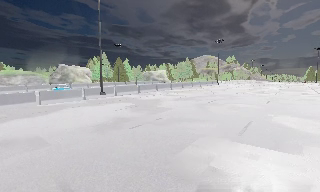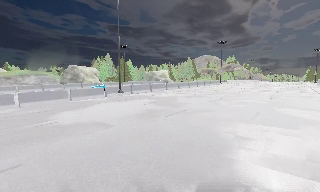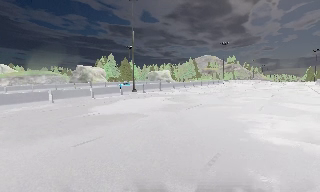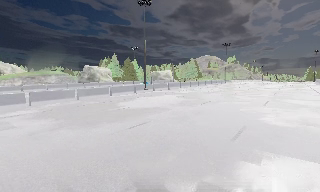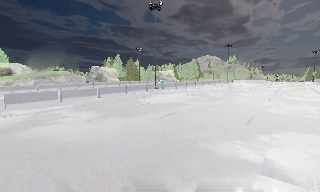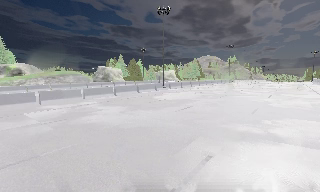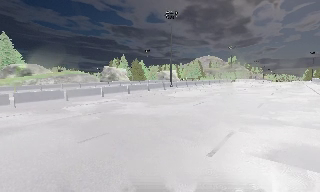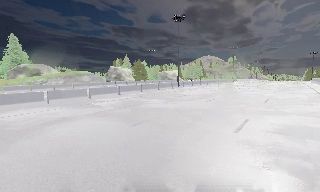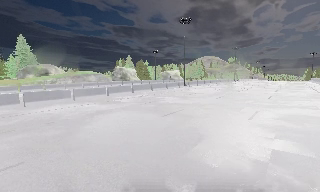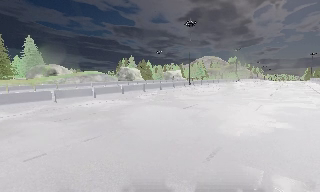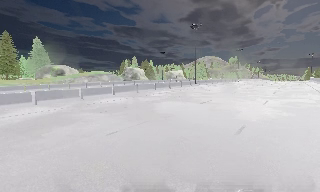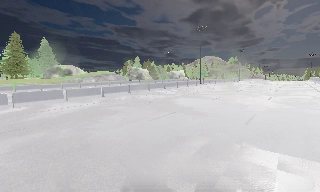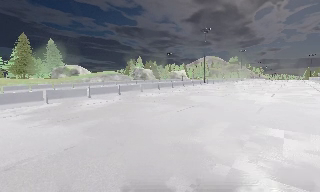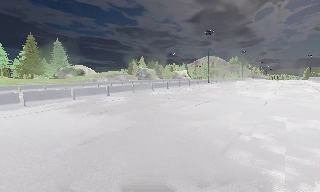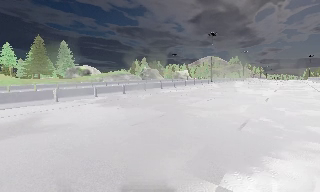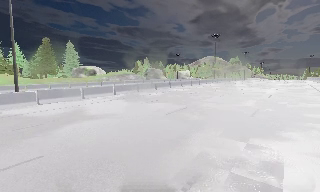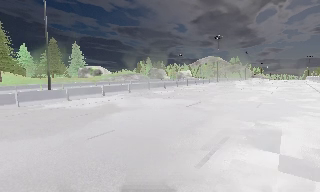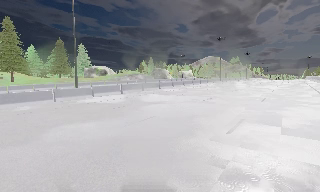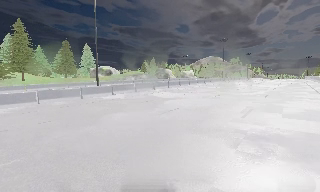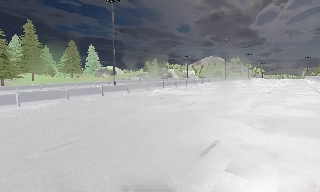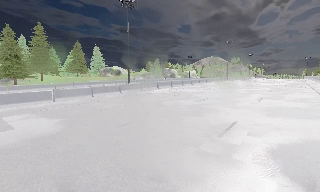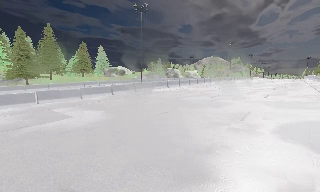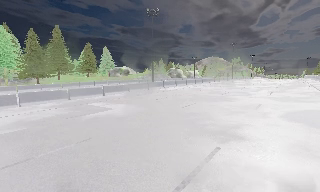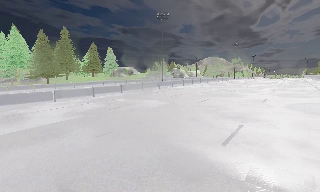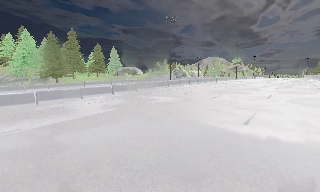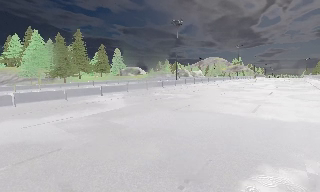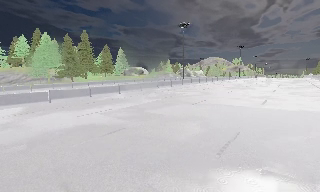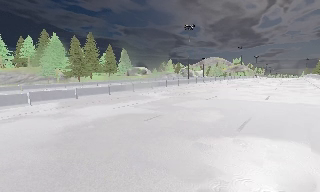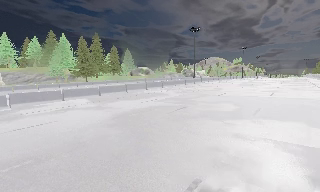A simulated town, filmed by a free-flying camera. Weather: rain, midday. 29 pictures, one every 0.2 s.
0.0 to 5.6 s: The camera travels backward and to its left, about 60 m, so what stands in front gets smaller.
The film runs backward here.
